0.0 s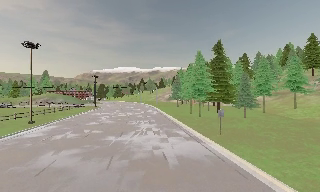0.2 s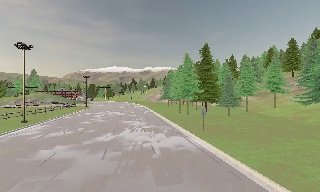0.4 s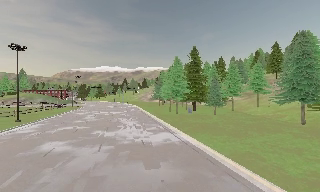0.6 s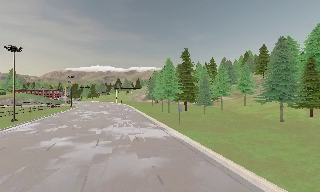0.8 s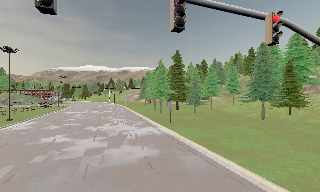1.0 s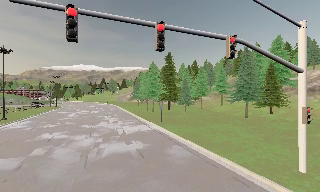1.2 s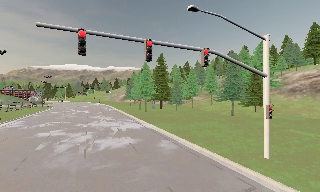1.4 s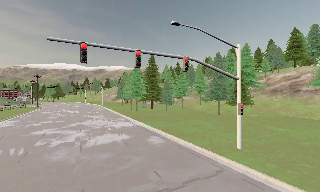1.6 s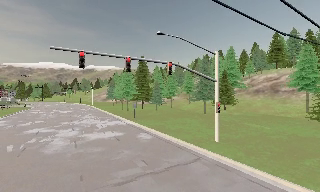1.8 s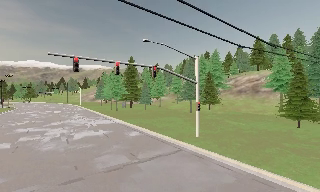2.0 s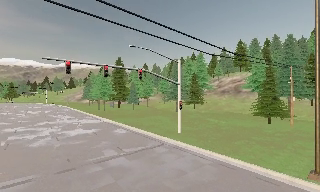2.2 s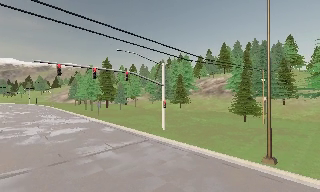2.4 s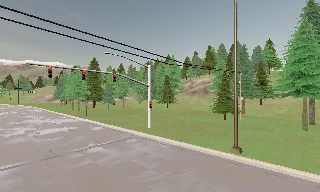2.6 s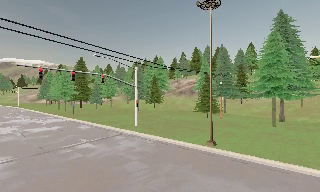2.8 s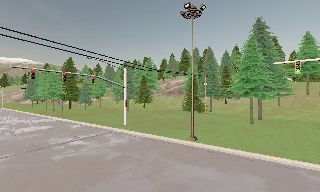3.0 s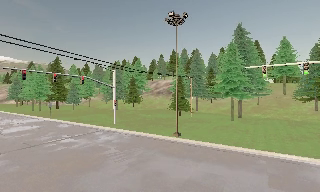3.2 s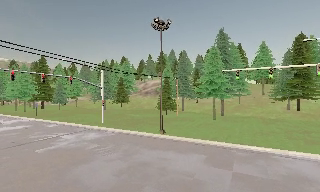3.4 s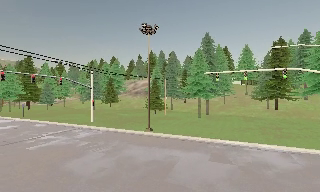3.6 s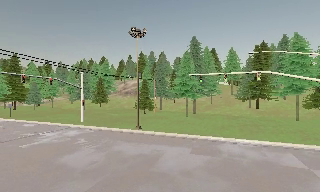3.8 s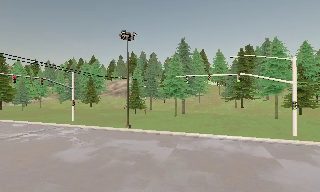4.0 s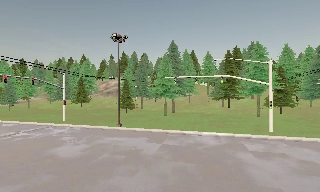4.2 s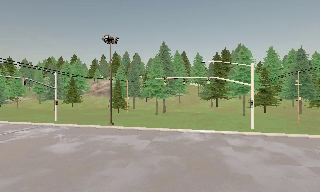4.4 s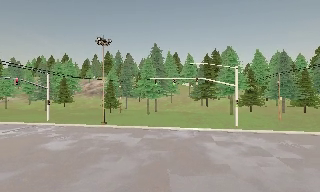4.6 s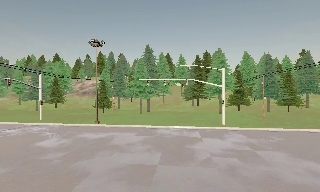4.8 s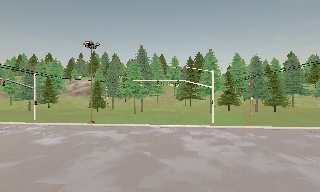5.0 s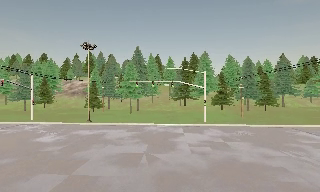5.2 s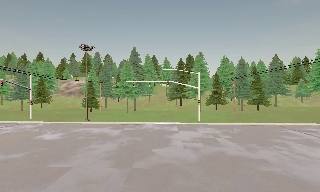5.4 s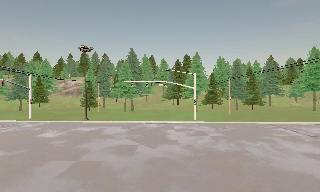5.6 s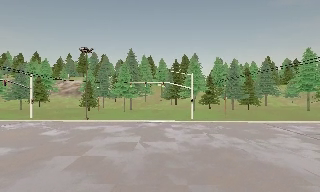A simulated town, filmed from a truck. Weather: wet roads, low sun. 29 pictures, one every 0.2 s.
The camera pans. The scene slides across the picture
to the left.
The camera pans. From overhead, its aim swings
clockwise.
0.0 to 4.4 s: The scene slides to the left, as the camera pans about 70 degrees to its right. It travels backward, about 30 m.
4.4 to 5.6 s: The camera travels backward, about 6 m, so what stands in front gets smaller.
The film runs backward here.
